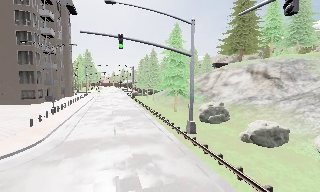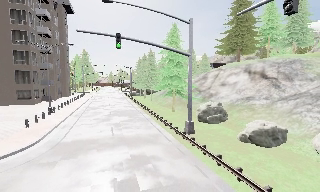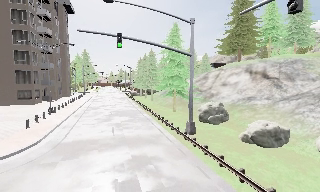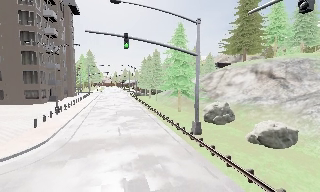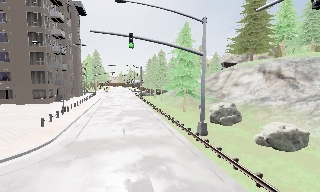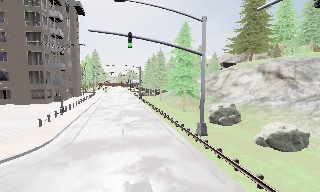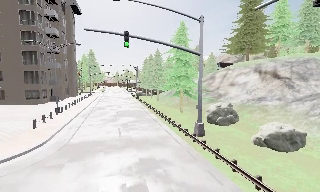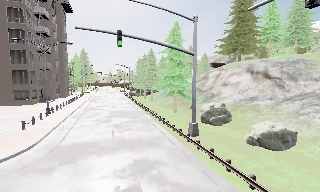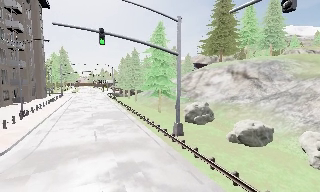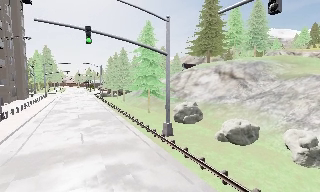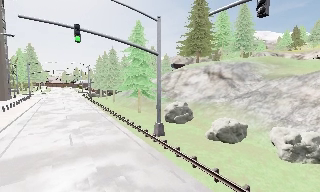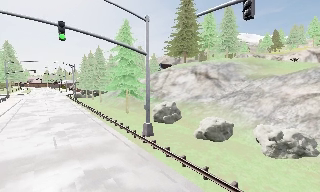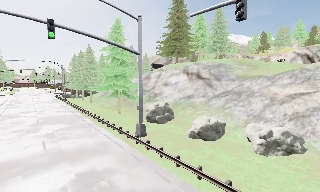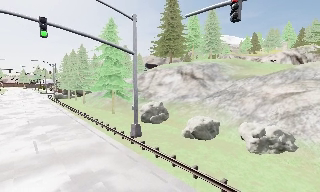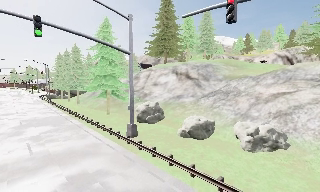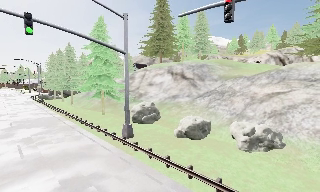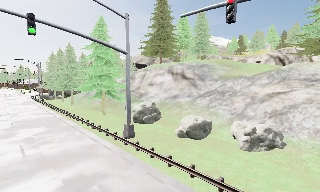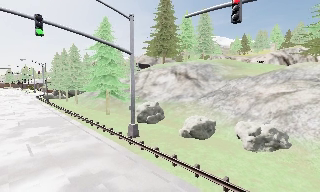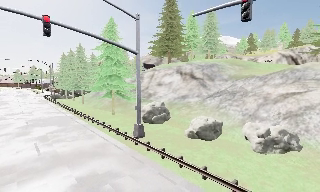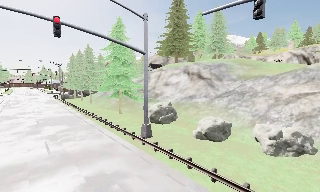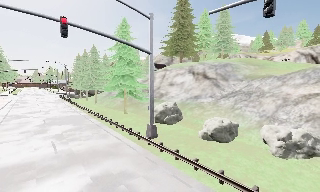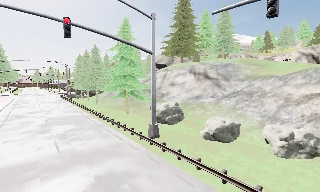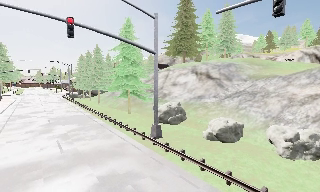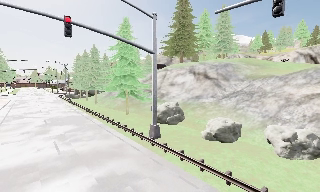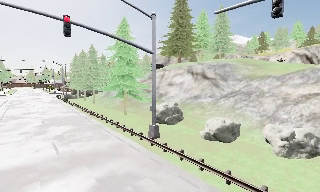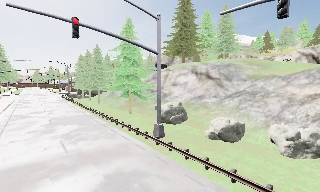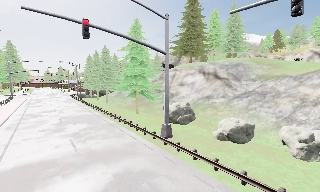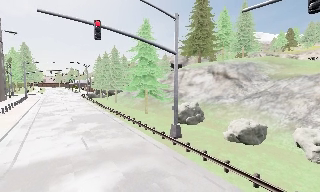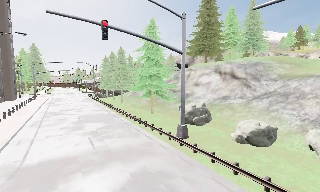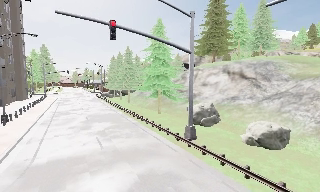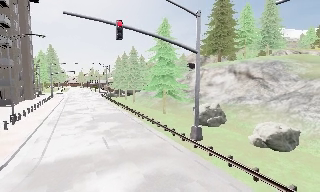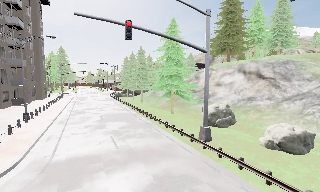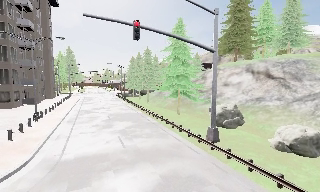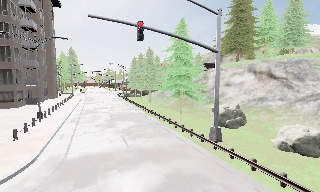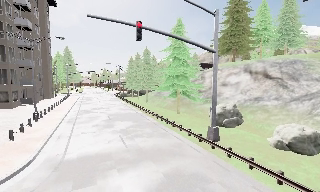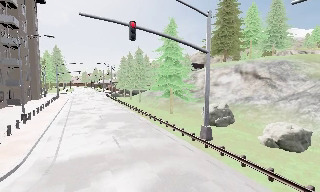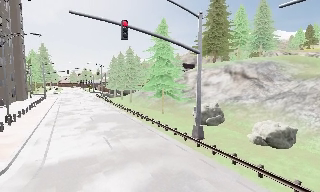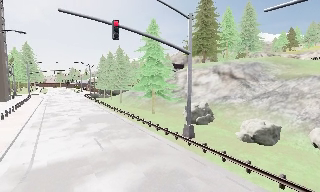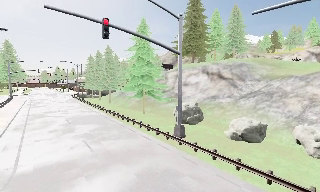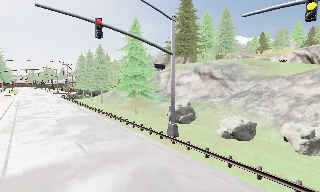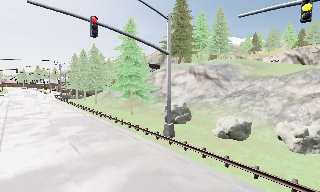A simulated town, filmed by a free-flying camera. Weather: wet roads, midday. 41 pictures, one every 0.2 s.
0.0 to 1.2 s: The camera shifts only a little, or ends up much as it began.
1.2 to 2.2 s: The camera swings to its right by about 20 degrees, and the scene slides to the left.
2.2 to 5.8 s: The camera travels to its left, about 1.5 m, so close, fixed things drift to the right.
5.8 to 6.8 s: The camera shifts only a little, or ends up much as it began.
6.8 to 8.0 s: The camera pans to its right, which is clockwise from overhead, by about 20 degrees. It travels to its left, about 0.5 m.
The film runs backward here.
